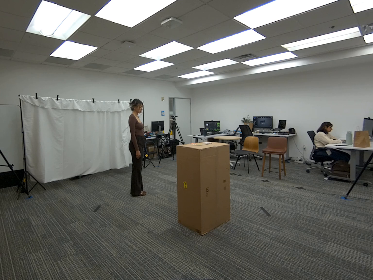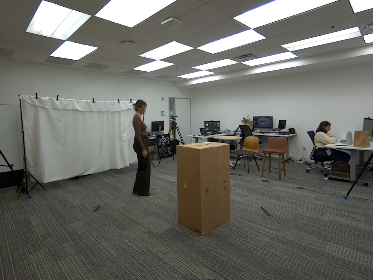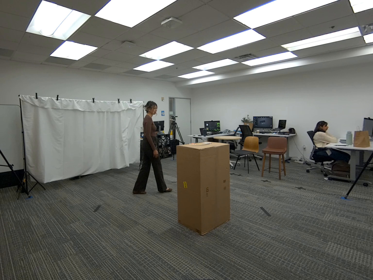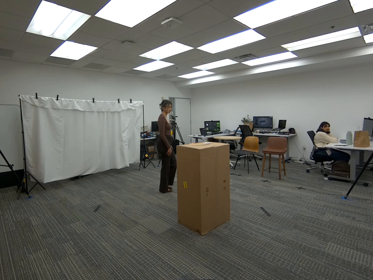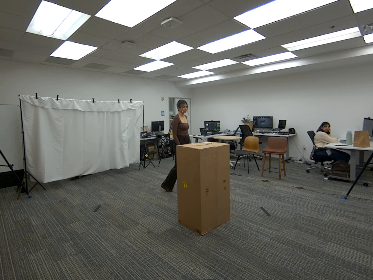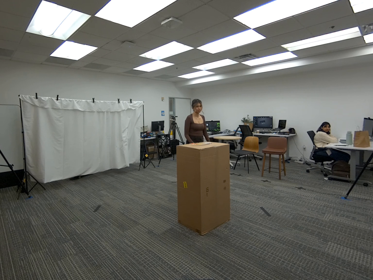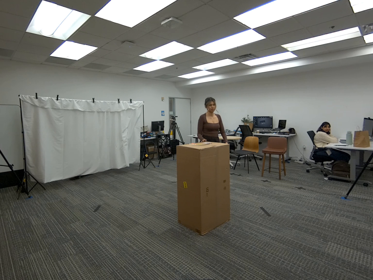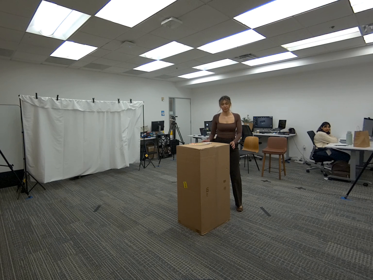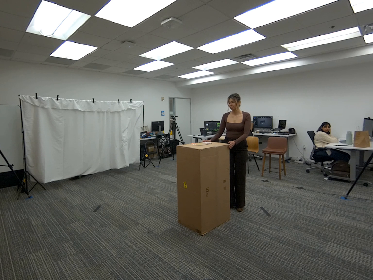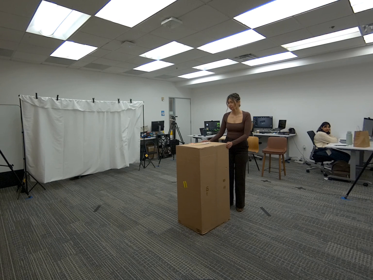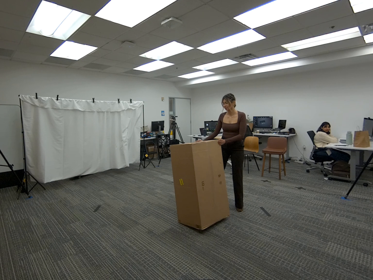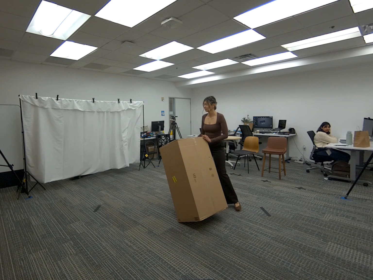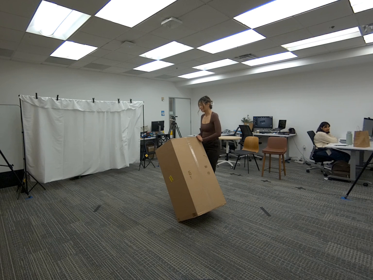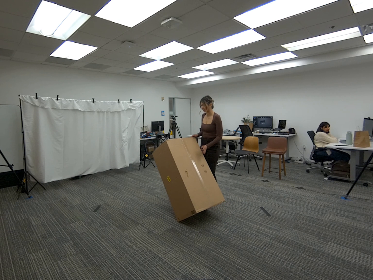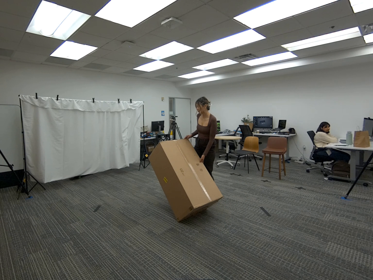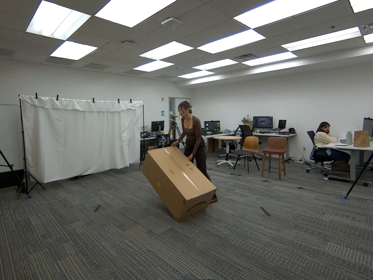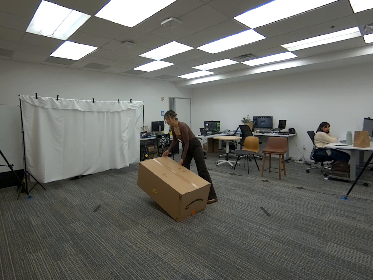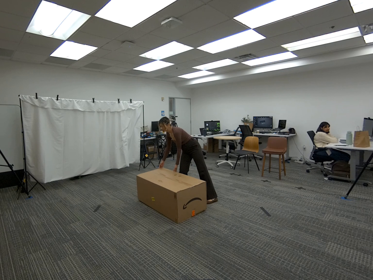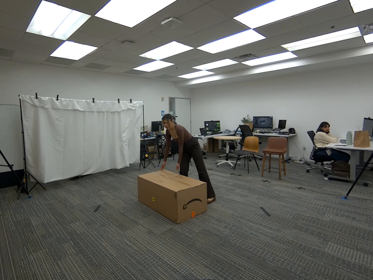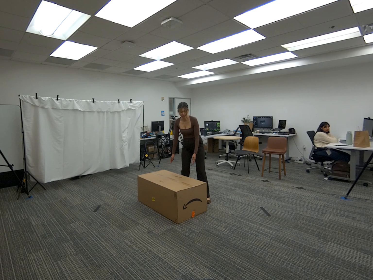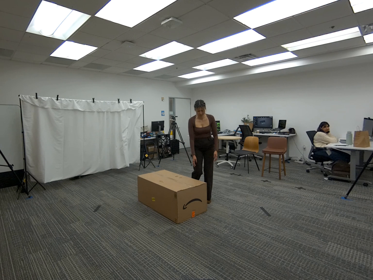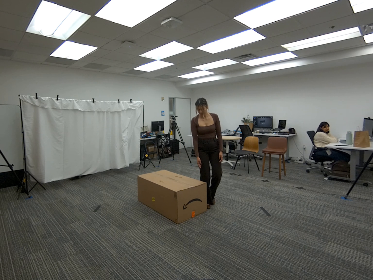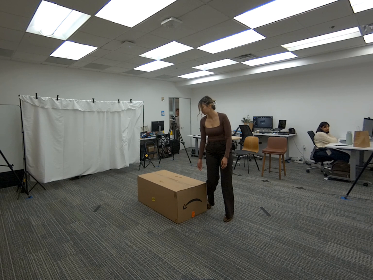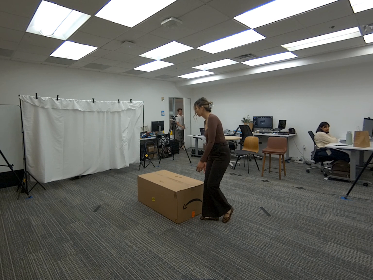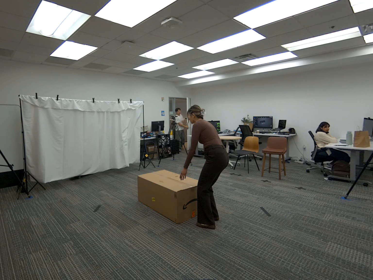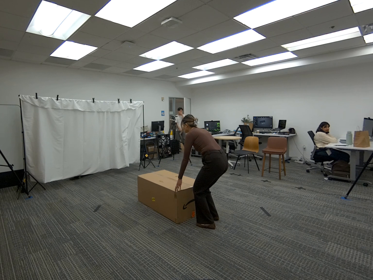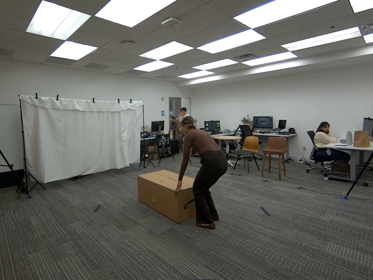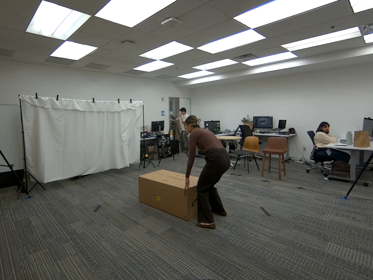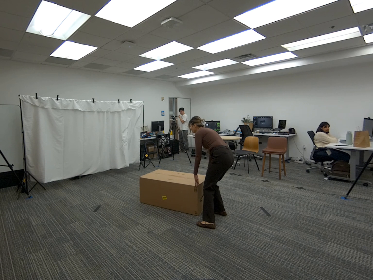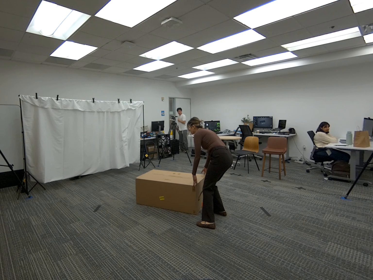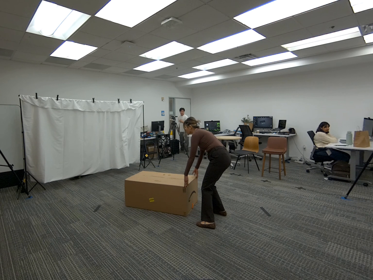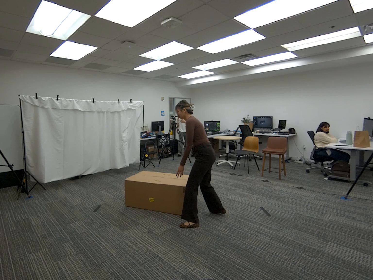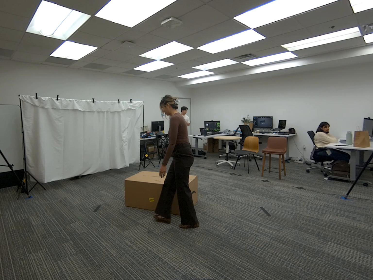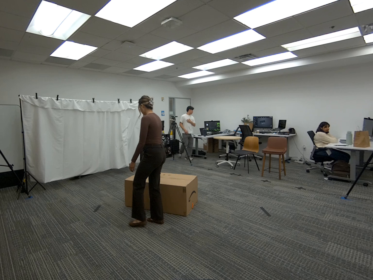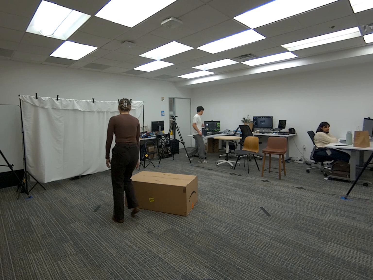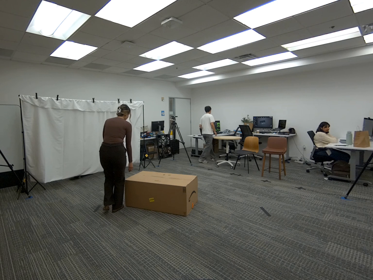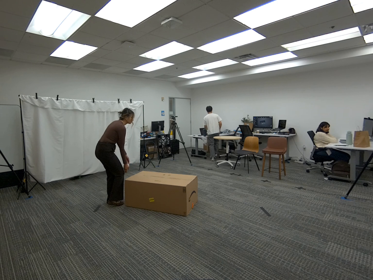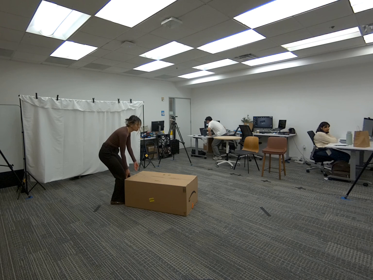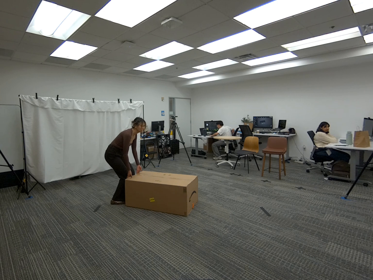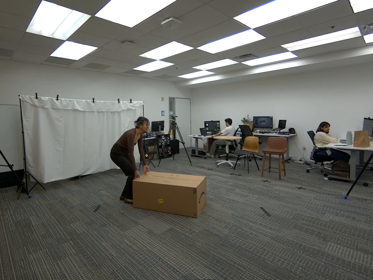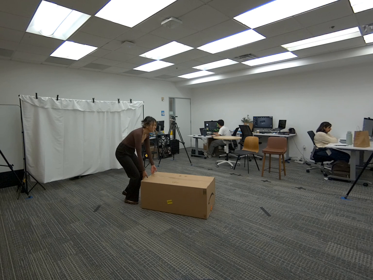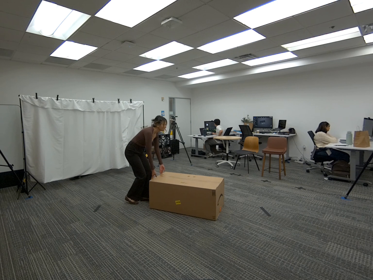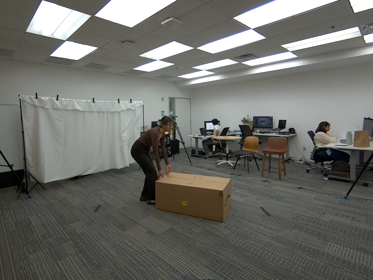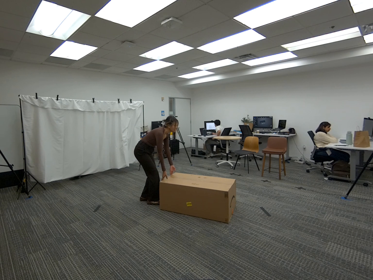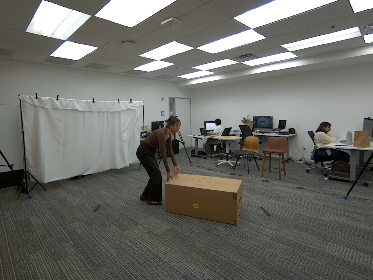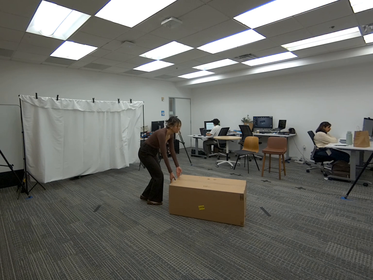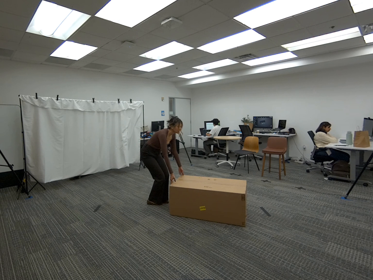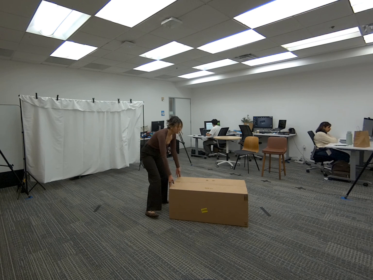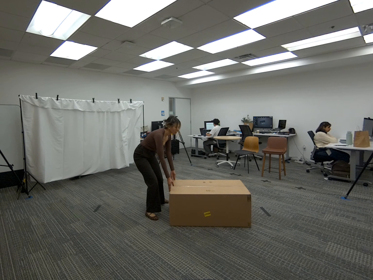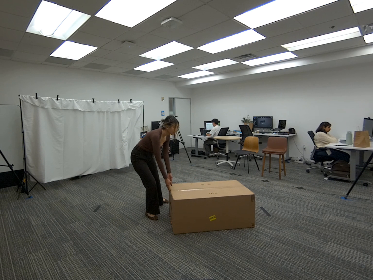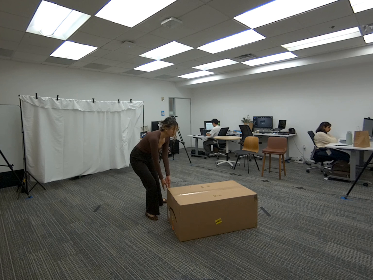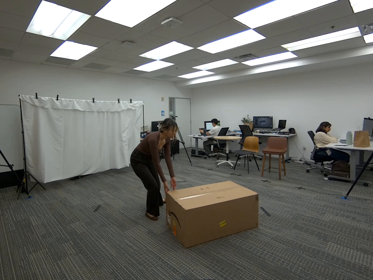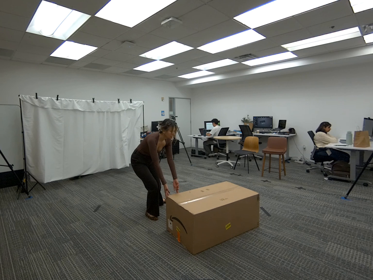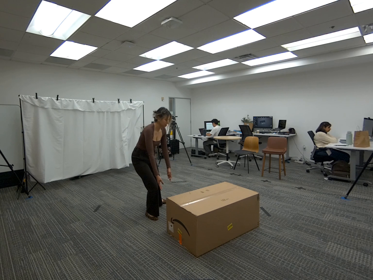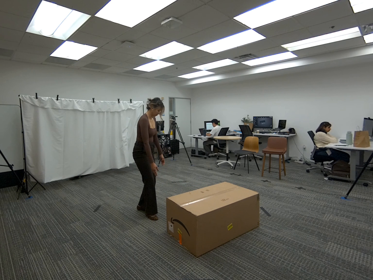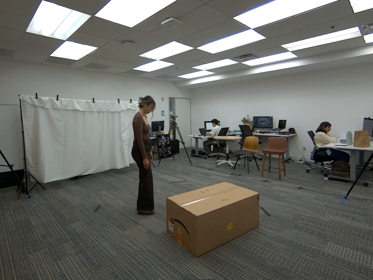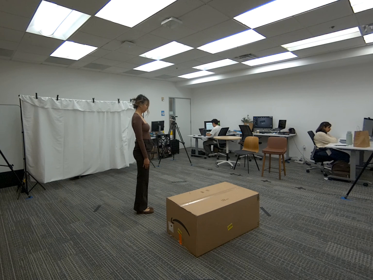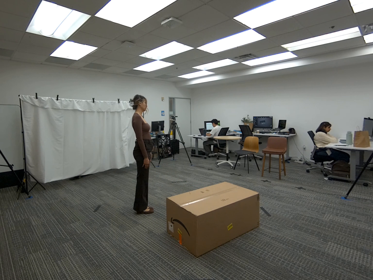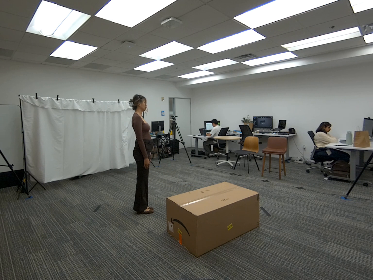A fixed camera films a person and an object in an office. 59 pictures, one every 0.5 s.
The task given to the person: Walk over to the giant carboard box within the bounding area and flip the giant cardboard box on its side and push within the bounding area.
